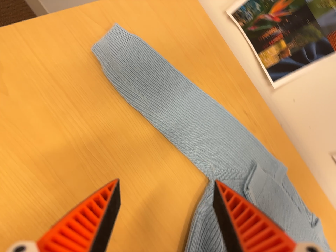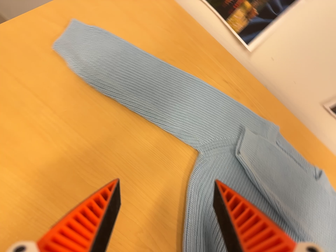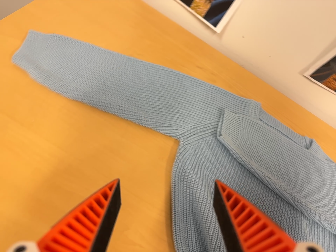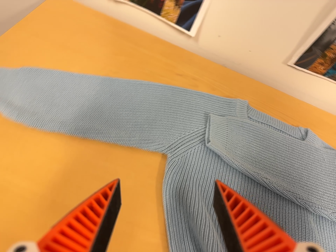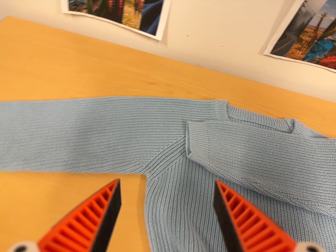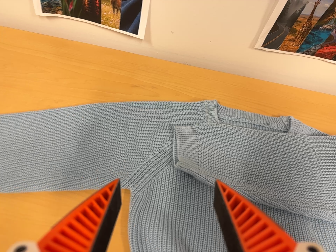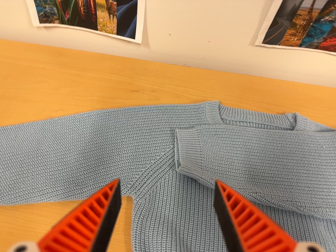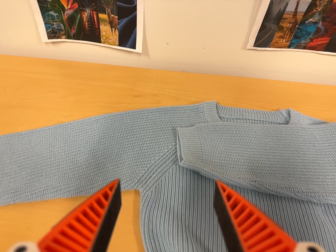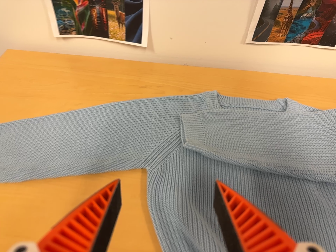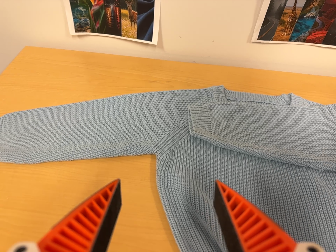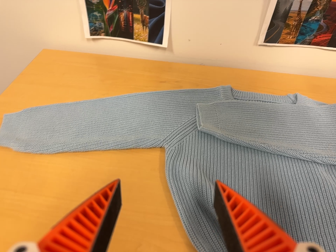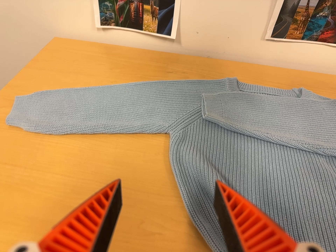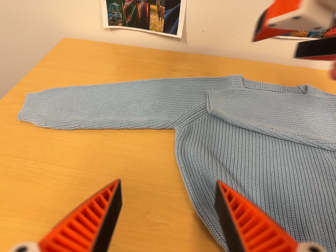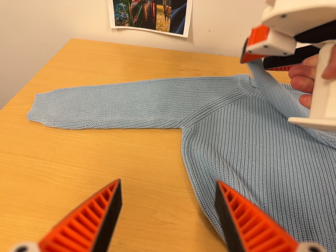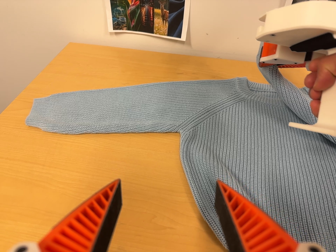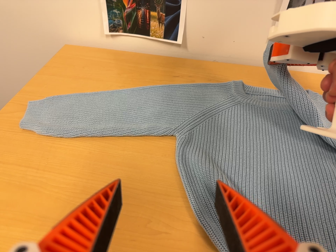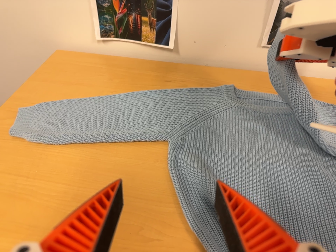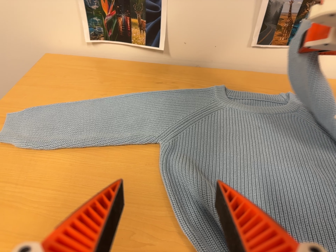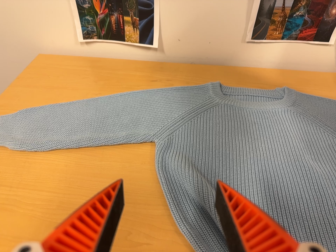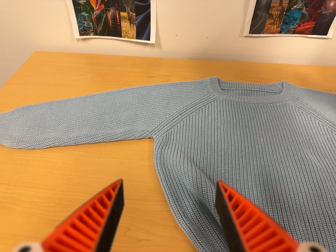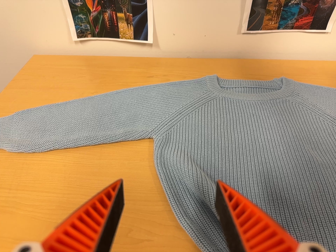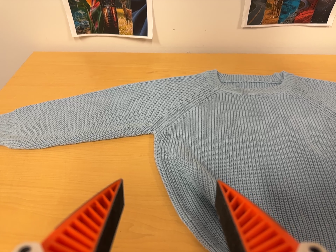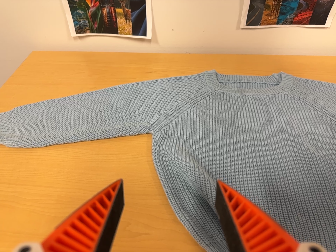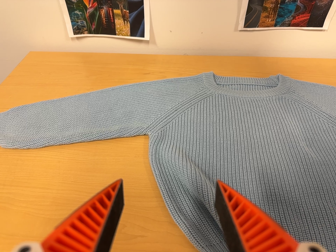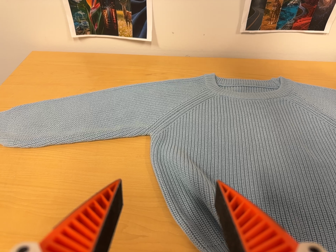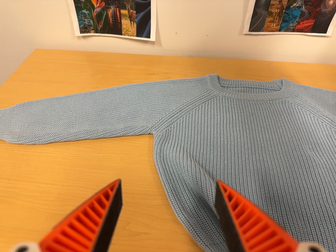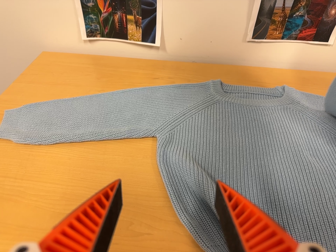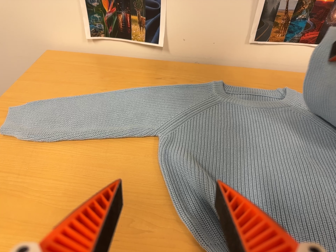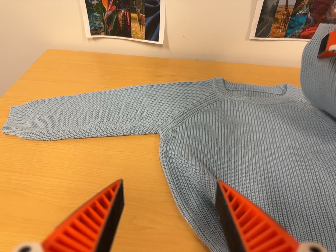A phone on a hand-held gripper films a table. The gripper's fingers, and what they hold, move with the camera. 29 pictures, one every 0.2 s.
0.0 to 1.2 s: The camera travels to its right and forward, about 22 cm, so close, fixed things drift to the left. It rolls about its line of sight by about 45 degrees, and the scene rotates counterclockwise.
1.2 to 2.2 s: The camera travels toward the bottom of its view and backward, about 18 cm. Its aim tips toward the top of its view by about 10 degrees.
2.2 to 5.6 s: The camera shifts only a little, or ends up much as it began.
The film runs backward here.
